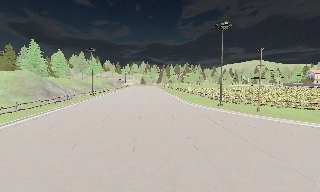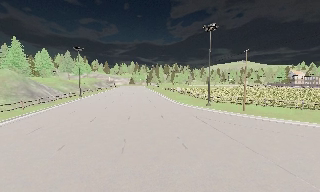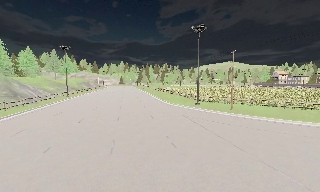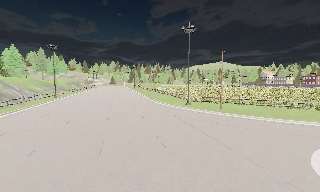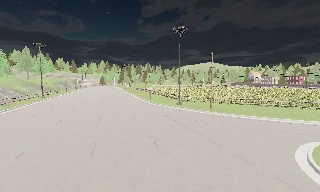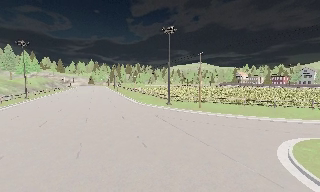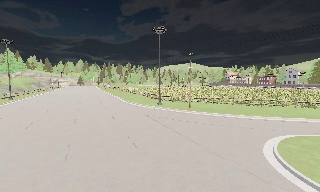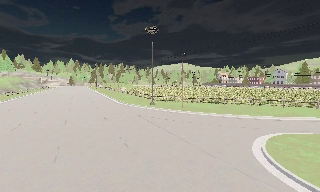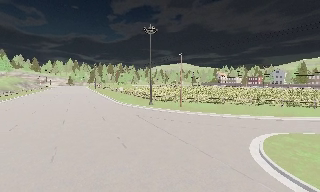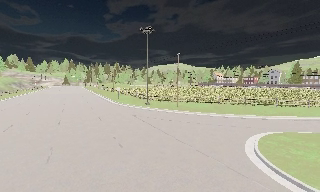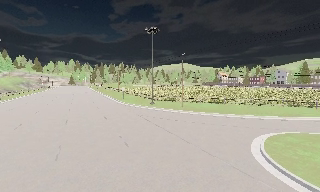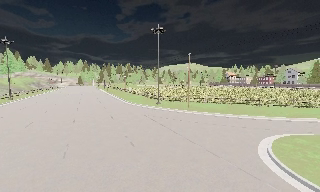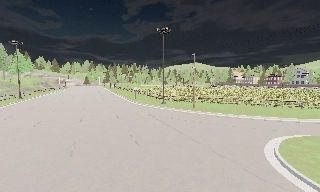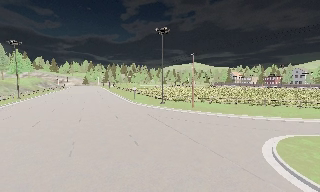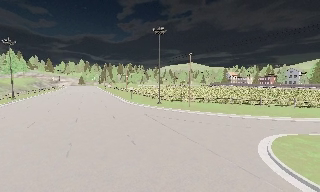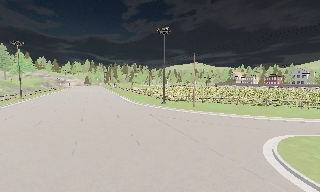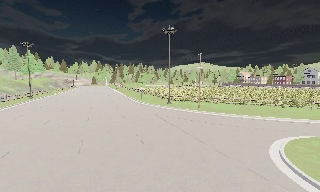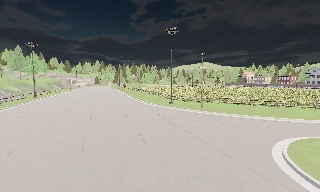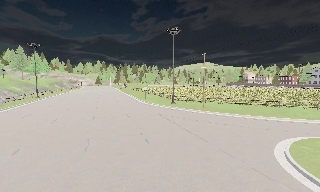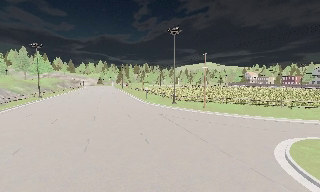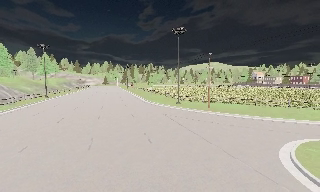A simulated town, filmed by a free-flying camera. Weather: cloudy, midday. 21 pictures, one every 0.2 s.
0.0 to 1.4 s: The camera swings to its right by about 25 degrees, and the scene slides to the left.
1.4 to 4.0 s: The scene slides to the right, as the camera pans about 10 degrees to its left. It travels backward, about 0.5 m, so what stands in front gets smaller.
The film runs backward here.
